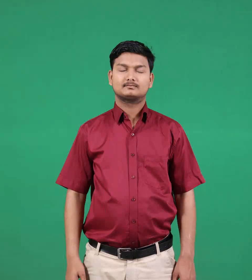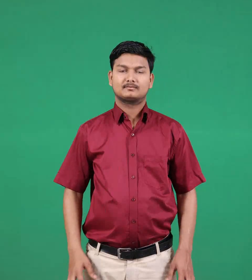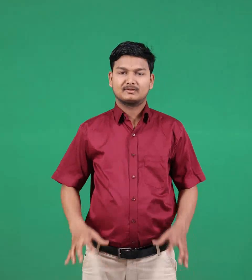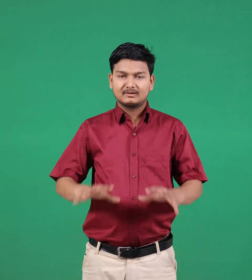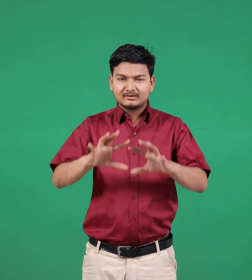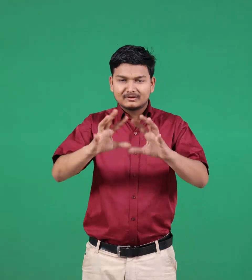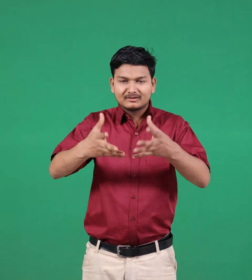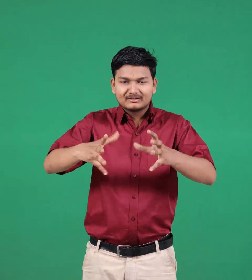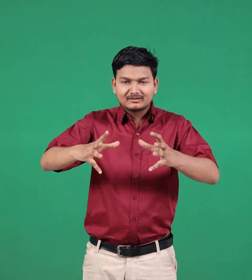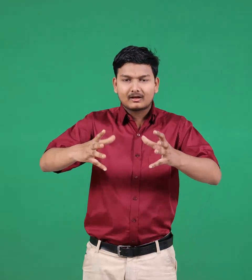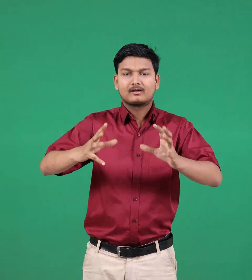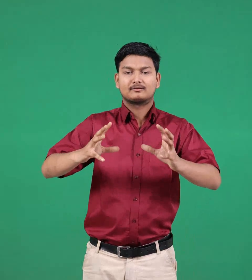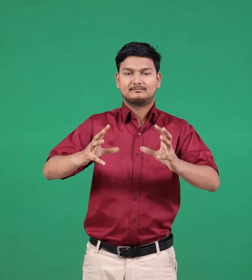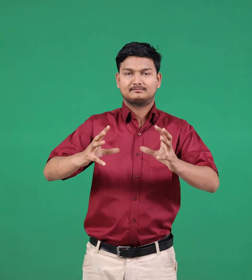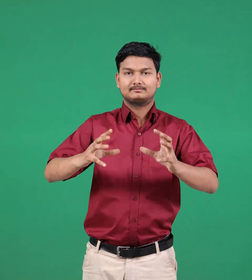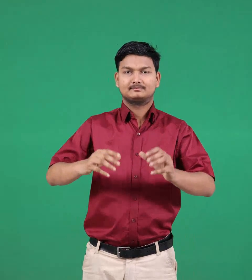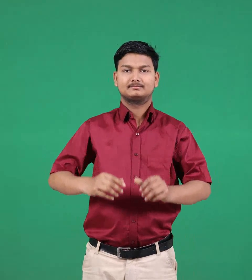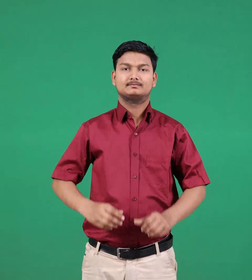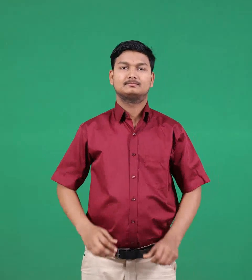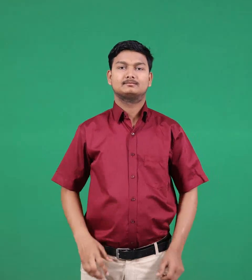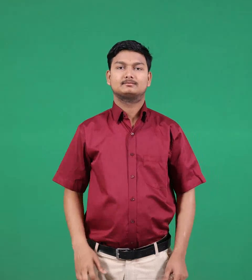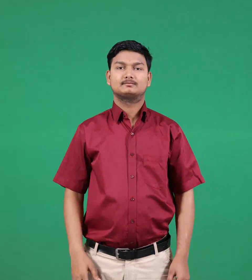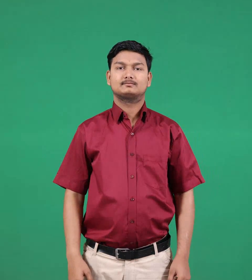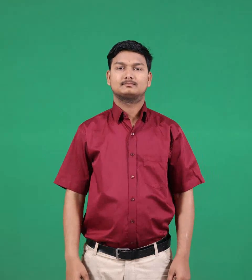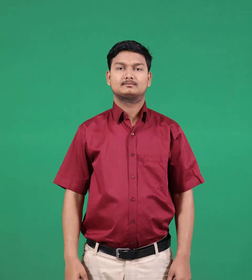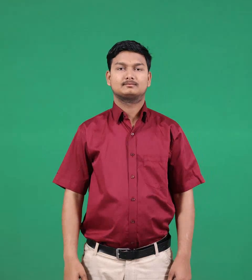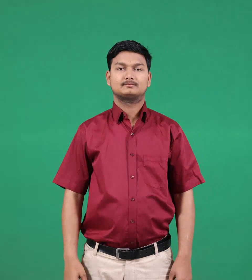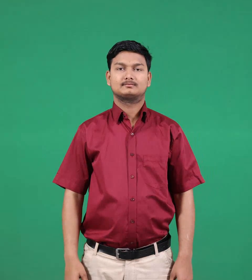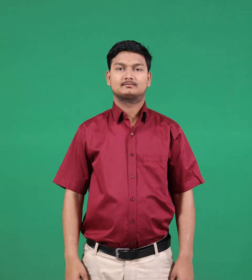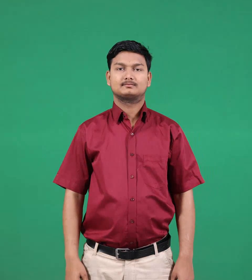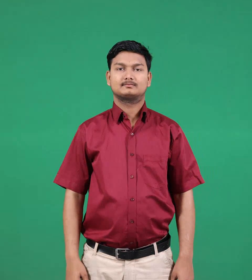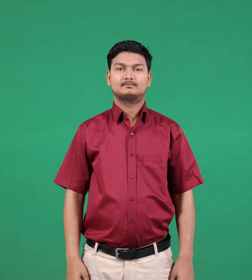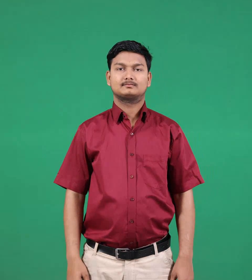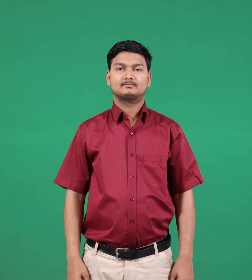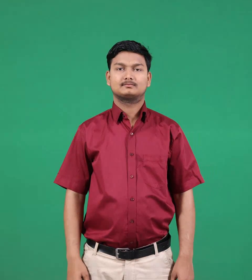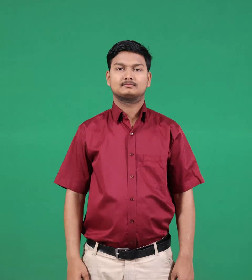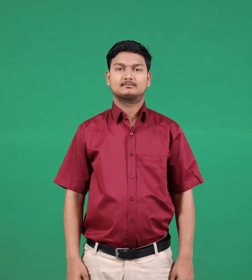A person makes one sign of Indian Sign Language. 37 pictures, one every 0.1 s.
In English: ball
